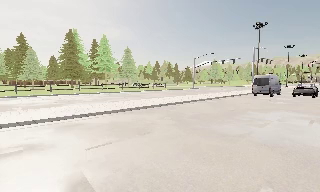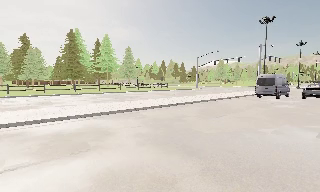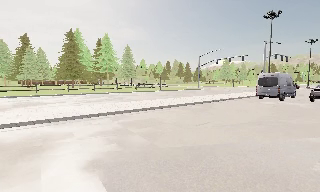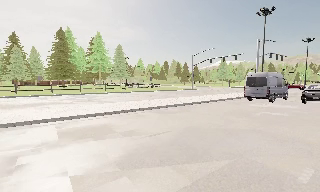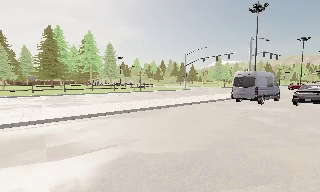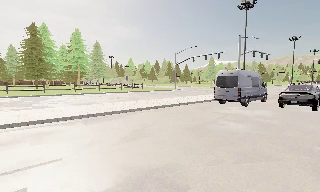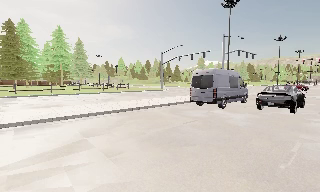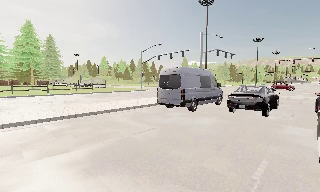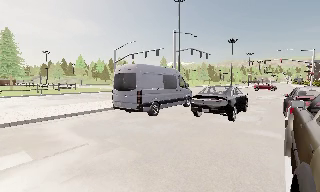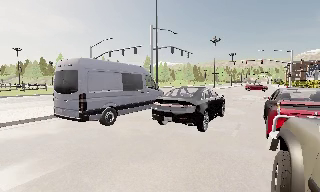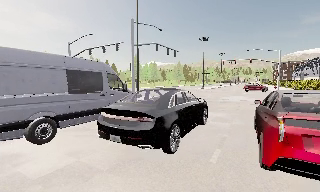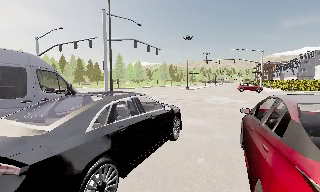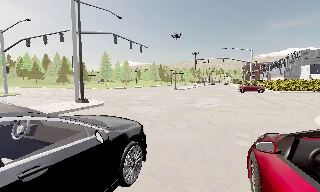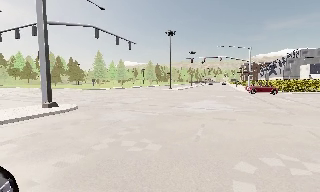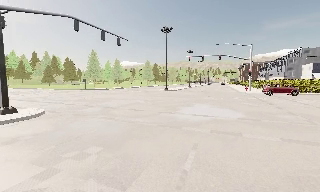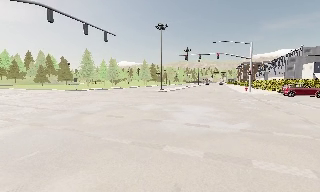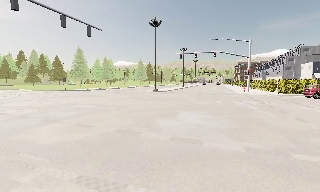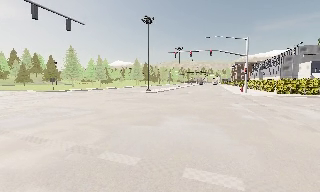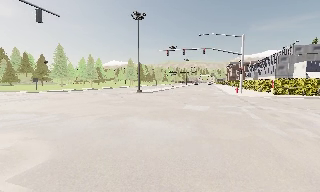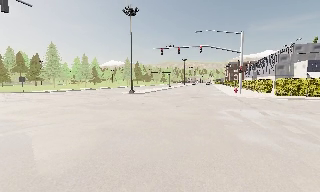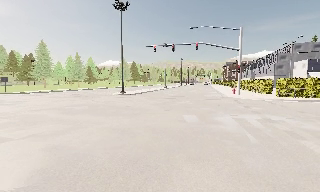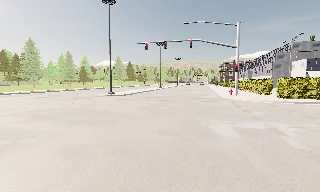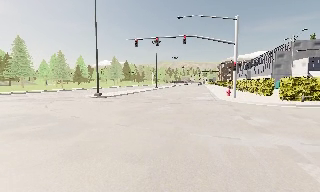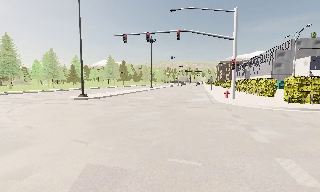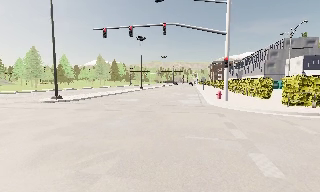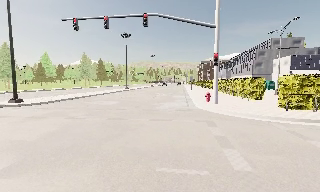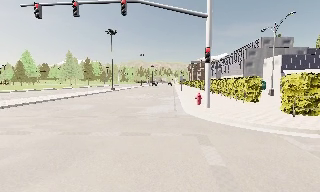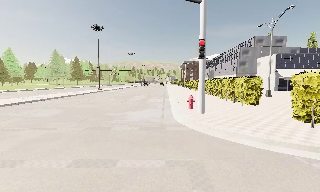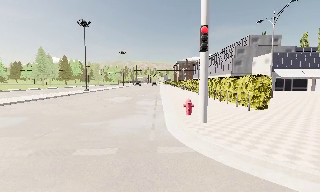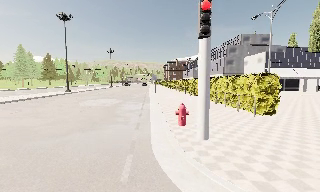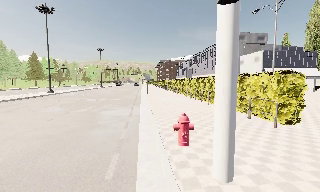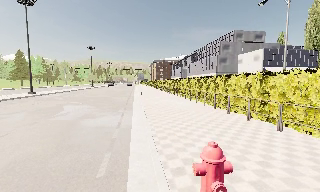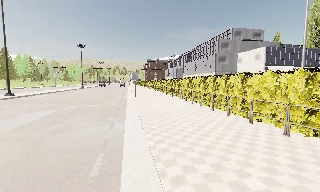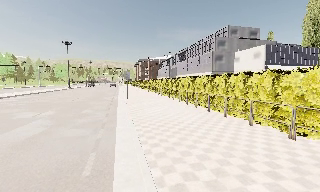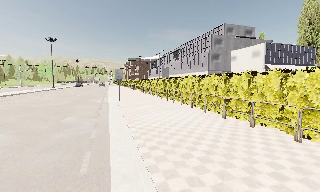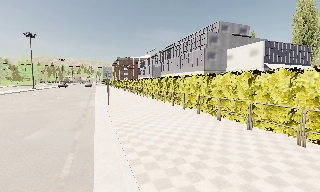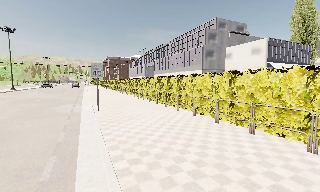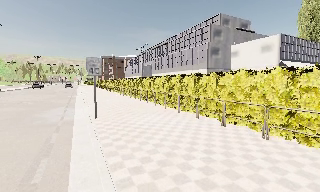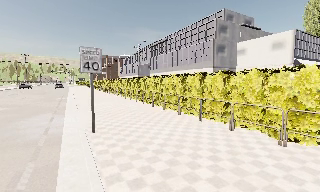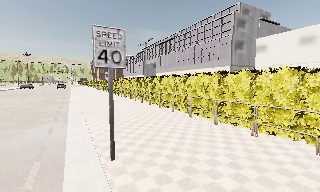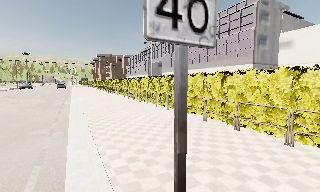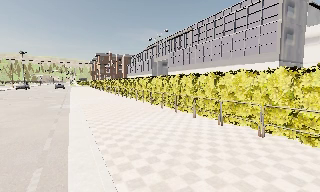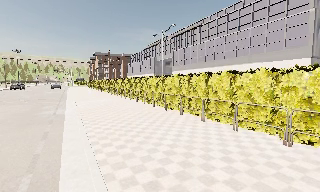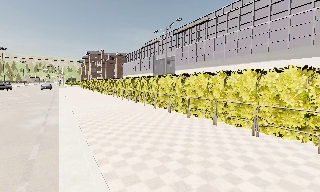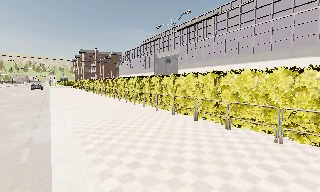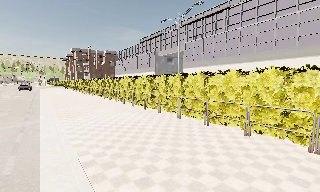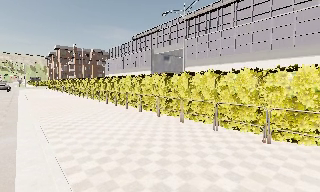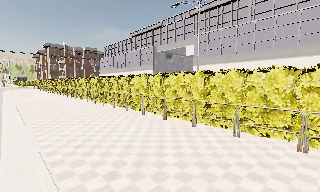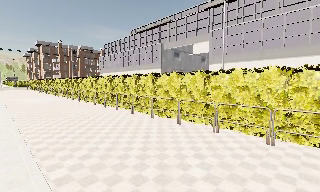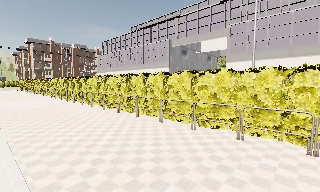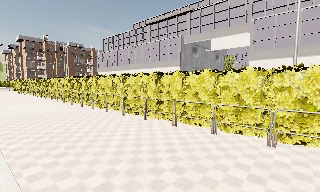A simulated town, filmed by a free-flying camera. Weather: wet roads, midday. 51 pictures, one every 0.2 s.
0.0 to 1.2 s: The camera travels to its right and forward, about 12 m, so close, fixed things drift to the left.
1.2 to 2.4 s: The camera pans to its right, which is clockwise from overhead, by about 25 degrees. It travels forward and to its right, about 12 m, so what stands in front looms larger.
2.4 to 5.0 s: The scene slides to the left, as the camera pans about 15 degrees to its right. It travels forward and to its right, about 25 m, so what stands in front looms larger.
5.0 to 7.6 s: The camera pans to its right, which is clockwise from overhead, by about 35 degrees. It travels forward, about 25 m.
7.6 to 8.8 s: The camera travels forward and to its left, about 13 m, so what stands in front looms larger.
8.8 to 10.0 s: The camera pans to its right, which is clockwise from overhead, by about 15 degrees. It travels forward and to its left, about 14 m, so what stands in front looms larger.
The film runs forward here.
